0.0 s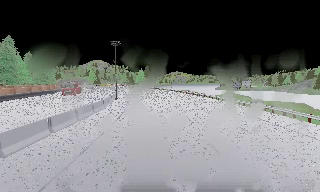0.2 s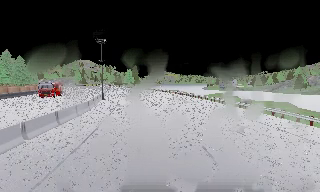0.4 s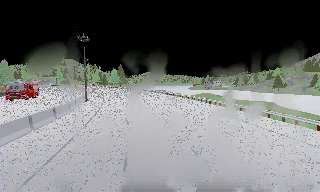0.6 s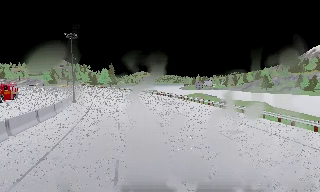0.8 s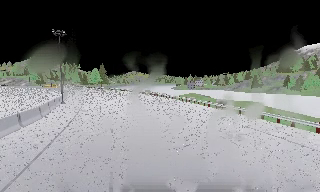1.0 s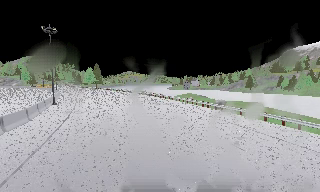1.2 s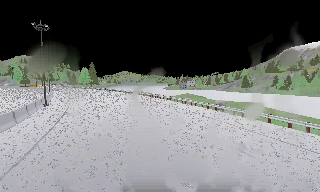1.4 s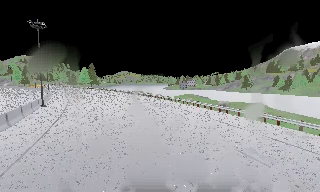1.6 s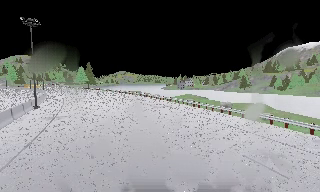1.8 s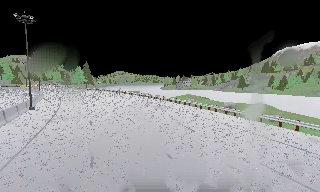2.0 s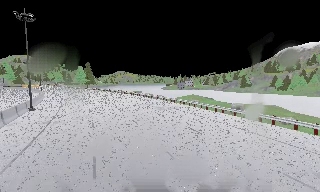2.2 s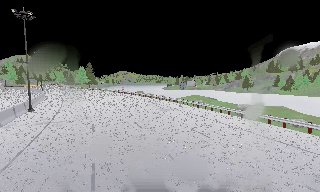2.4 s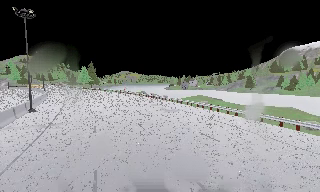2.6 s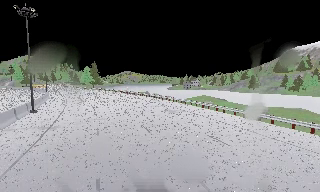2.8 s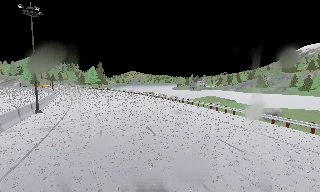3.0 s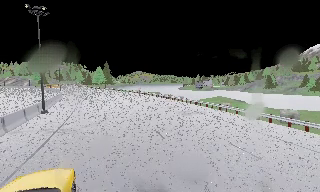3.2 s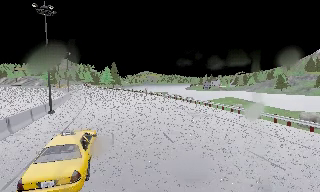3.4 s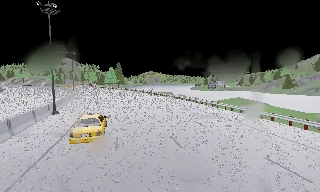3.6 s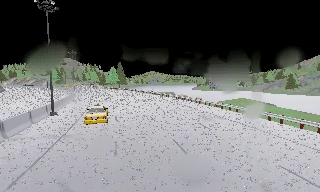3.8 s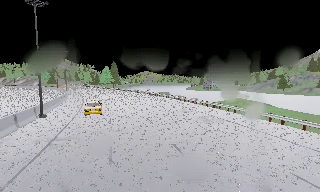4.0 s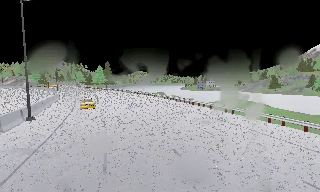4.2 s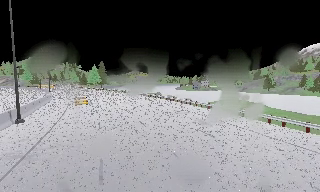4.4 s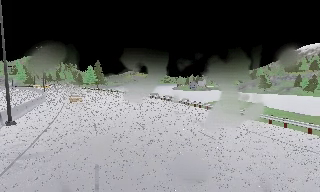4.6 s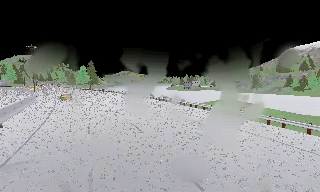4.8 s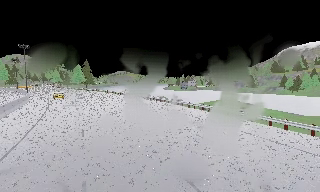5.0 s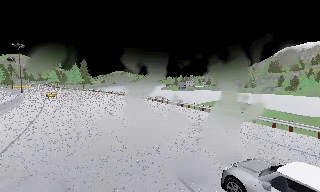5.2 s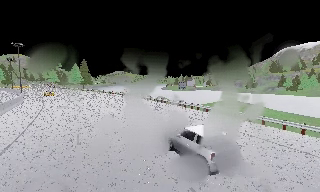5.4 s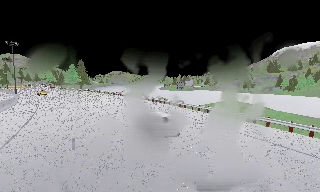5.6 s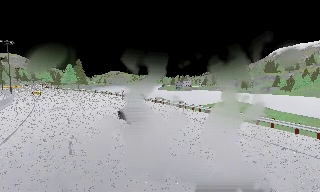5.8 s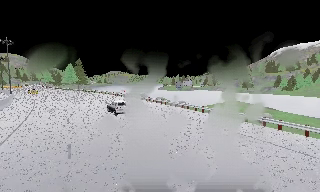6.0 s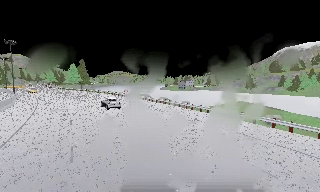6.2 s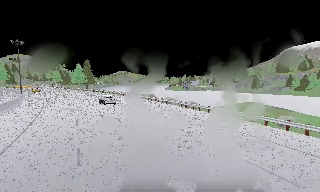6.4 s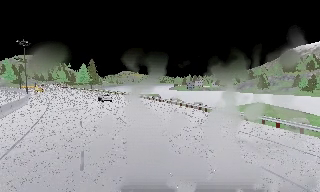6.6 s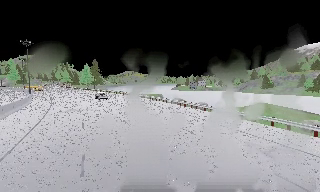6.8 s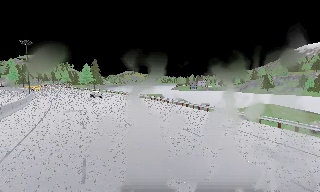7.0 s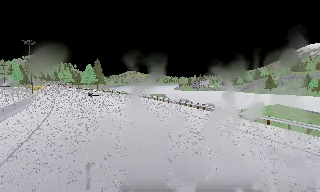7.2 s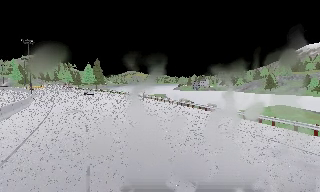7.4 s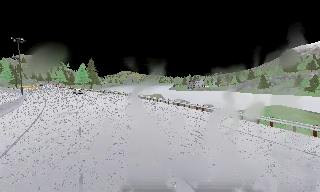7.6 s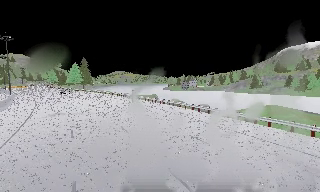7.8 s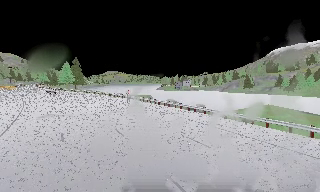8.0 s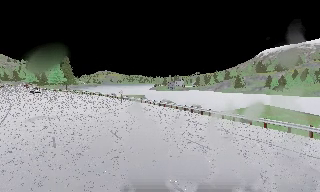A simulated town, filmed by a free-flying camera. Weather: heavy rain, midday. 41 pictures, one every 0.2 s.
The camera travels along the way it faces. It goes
forward.
0.0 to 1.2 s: The scene slides to the left, as the camera pans about 20 degrees to its right. It travels forward, about 5 m, so what stands in front looms larger.
1.2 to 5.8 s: The camera travels forward, about 16 m, so what stands in front looms larger.
5.8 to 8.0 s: The camera travels forward and to its left, about 5 m, so what stands in front looms larger.
The film runs forward here.
